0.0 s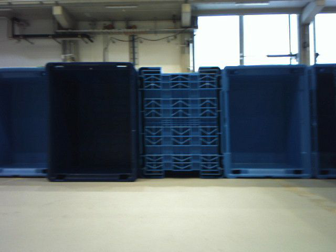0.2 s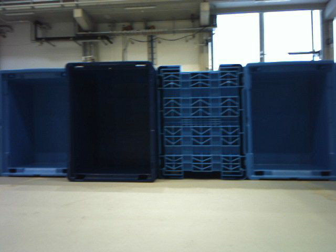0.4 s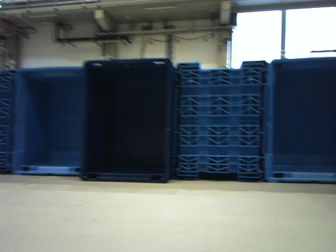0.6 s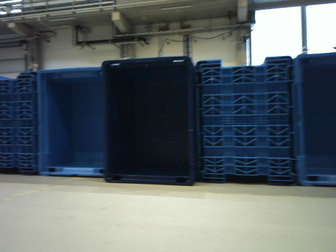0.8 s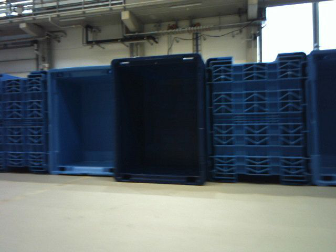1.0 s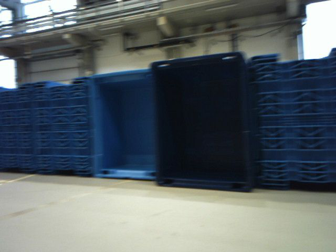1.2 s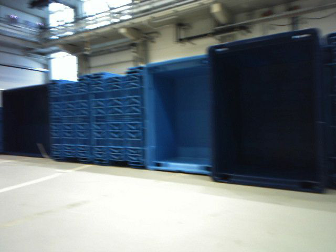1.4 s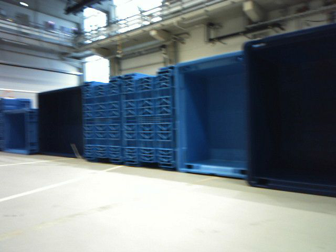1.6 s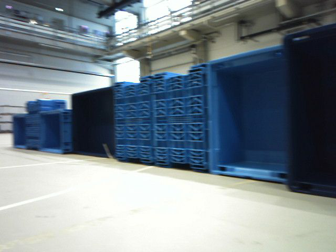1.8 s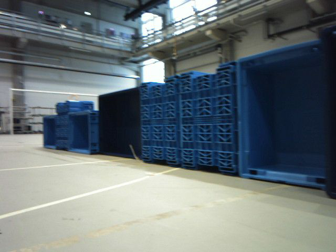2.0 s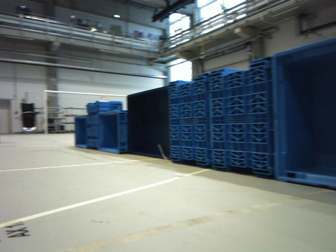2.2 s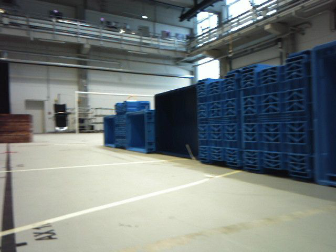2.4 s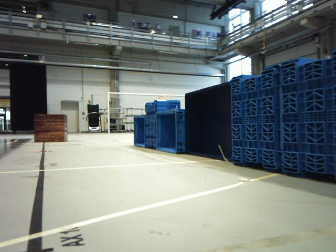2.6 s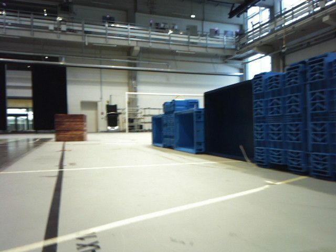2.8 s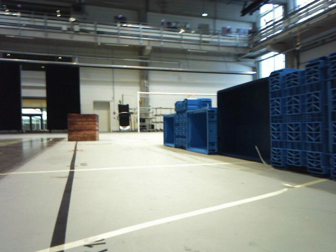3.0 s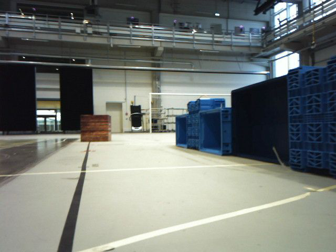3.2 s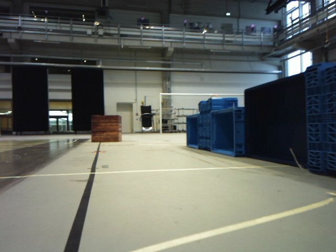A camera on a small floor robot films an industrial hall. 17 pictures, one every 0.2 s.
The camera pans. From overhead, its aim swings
counterclockwise.
The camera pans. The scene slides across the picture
to the right.
0.0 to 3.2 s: The camera swings to its left by about 75 degrees, and the scene slides to the right. It travels forward, about 0.5 m.
The film runs forward here.
